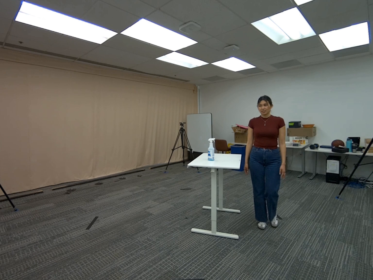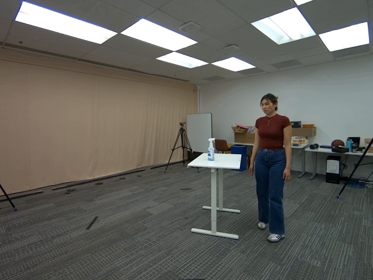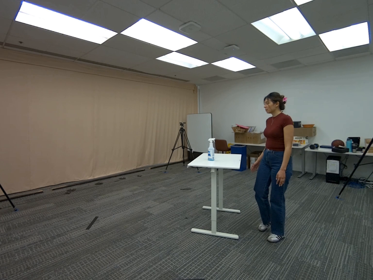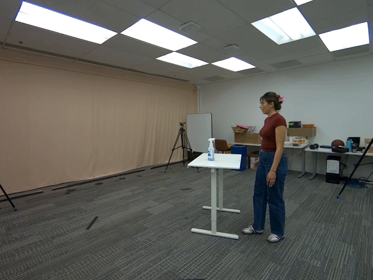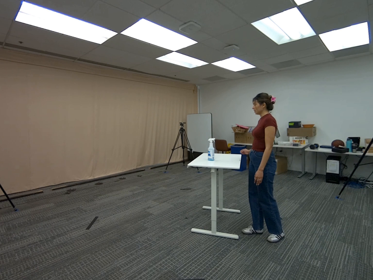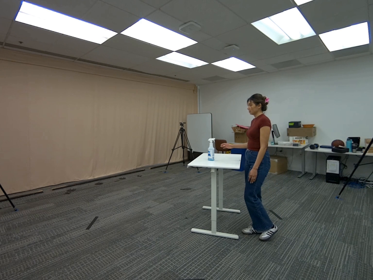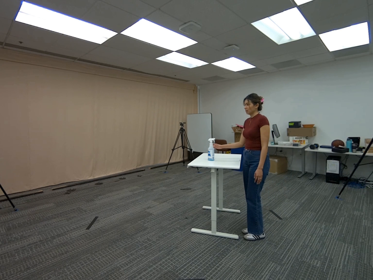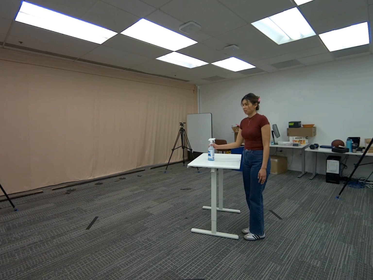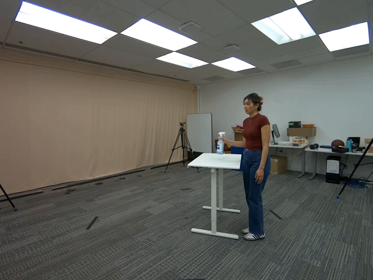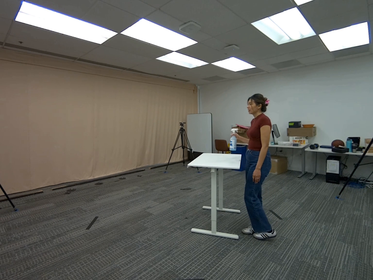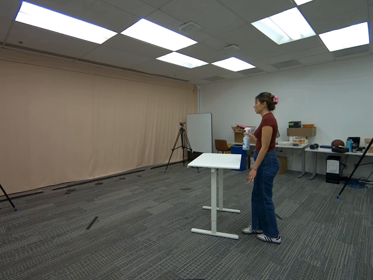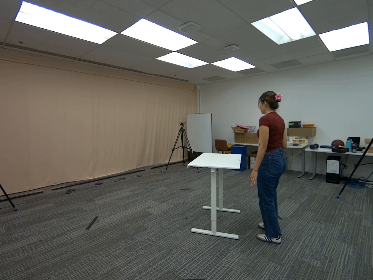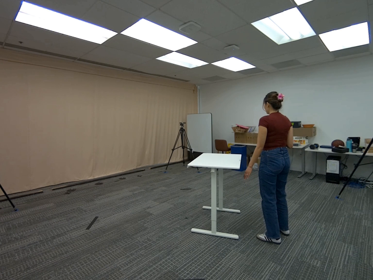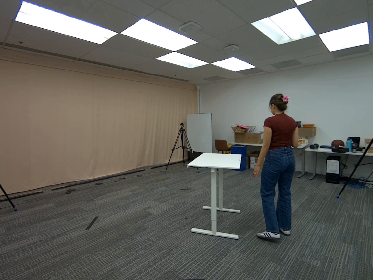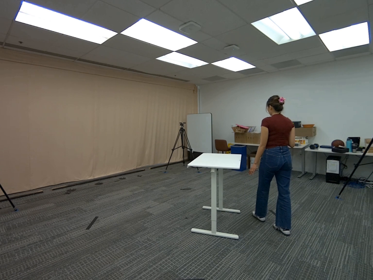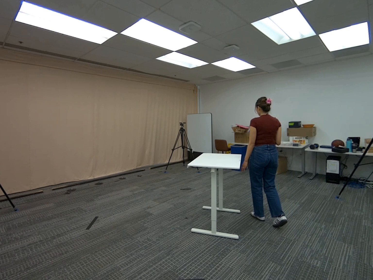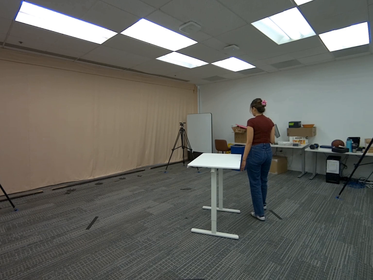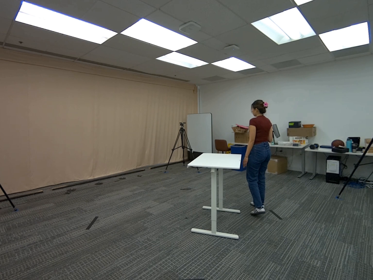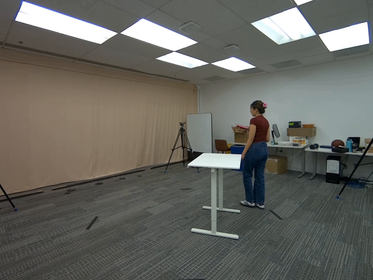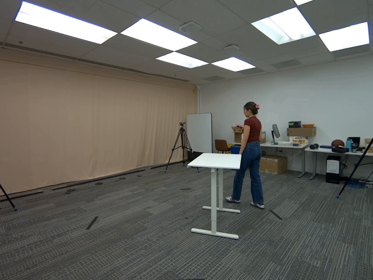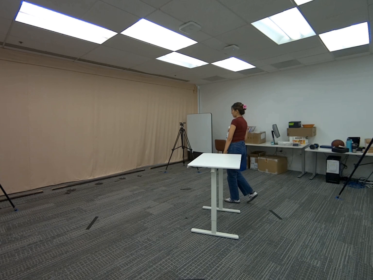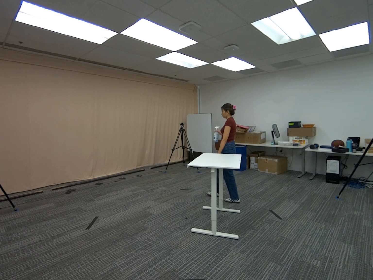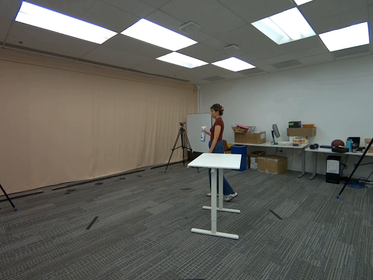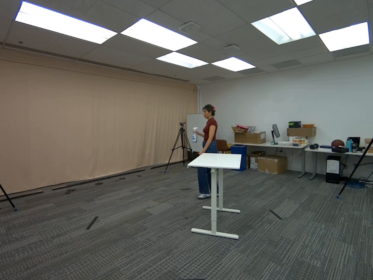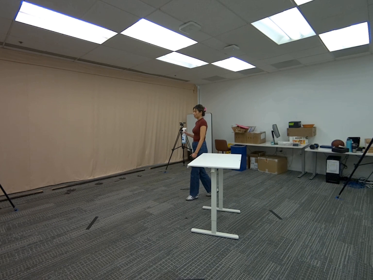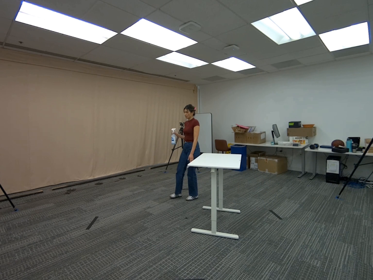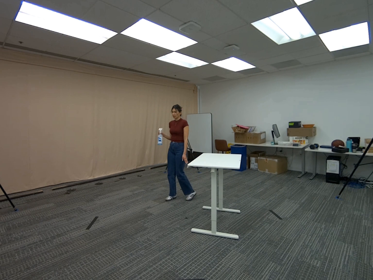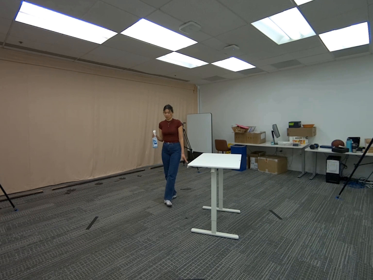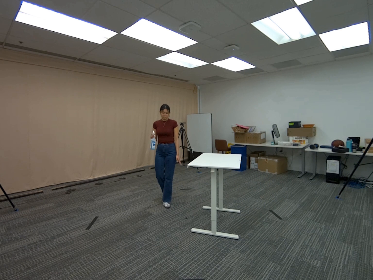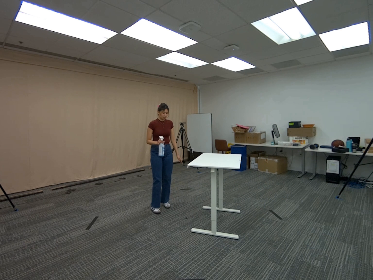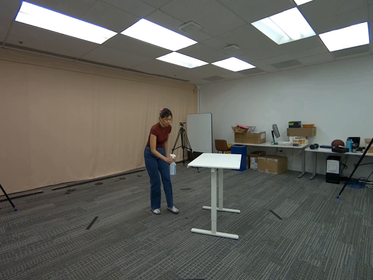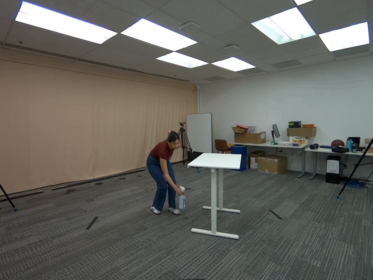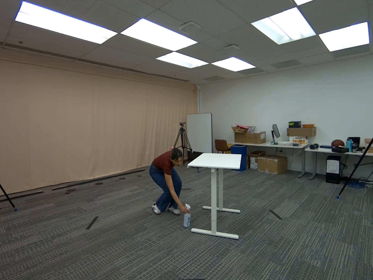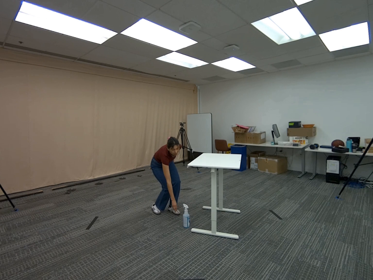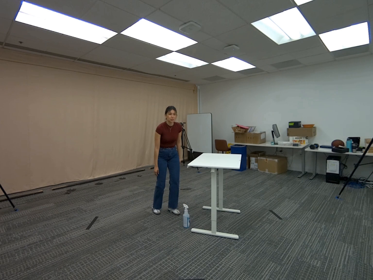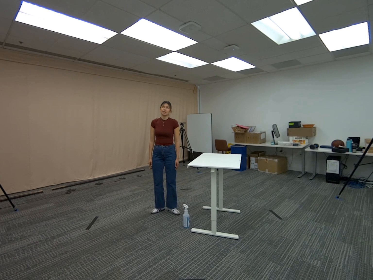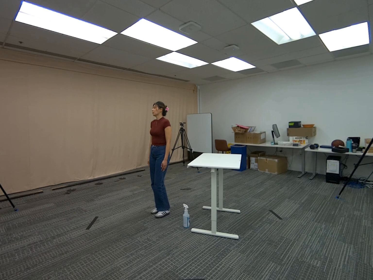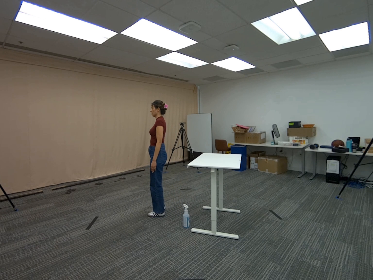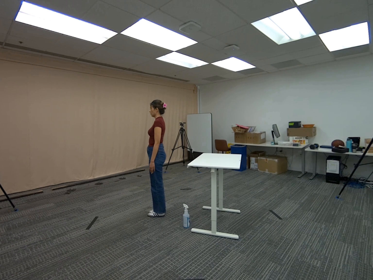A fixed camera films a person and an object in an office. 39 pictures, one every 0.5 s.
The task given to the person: Walk to the spray bottle on the white desk, pick up the spray bottle with your right hand and place it on the ground.
